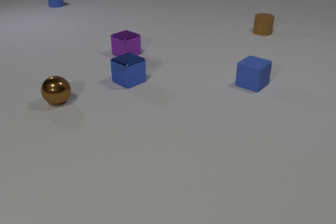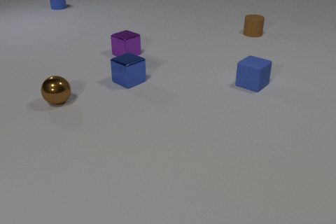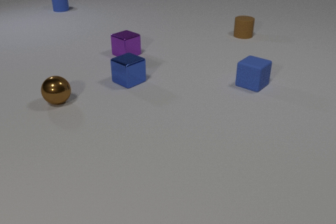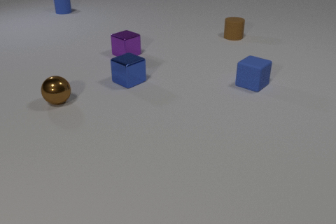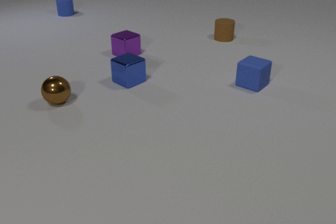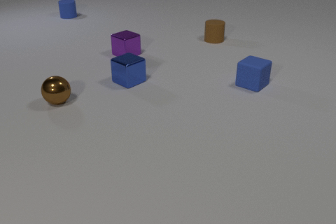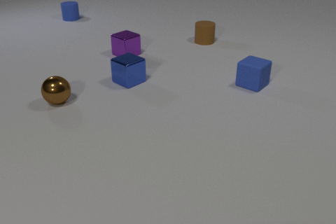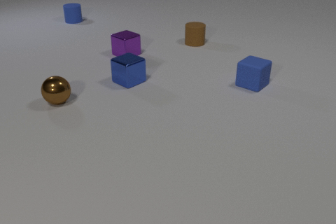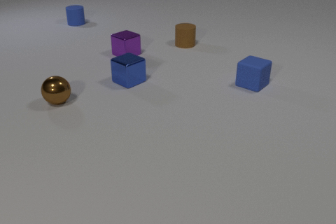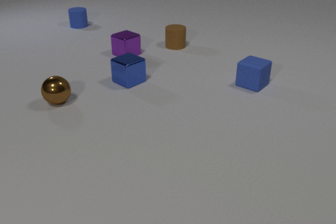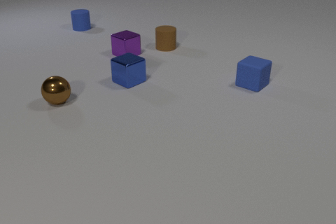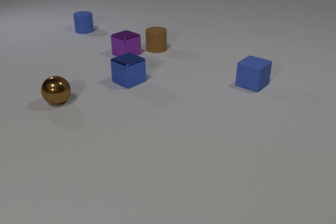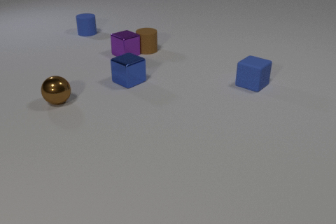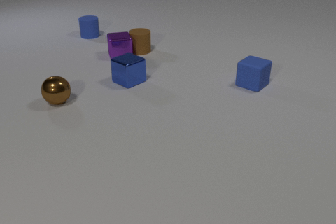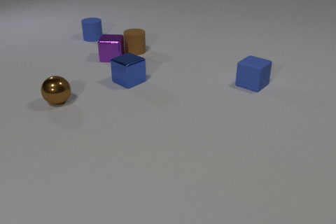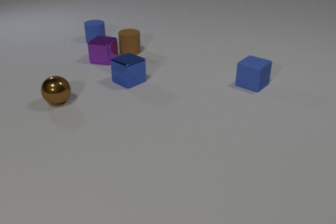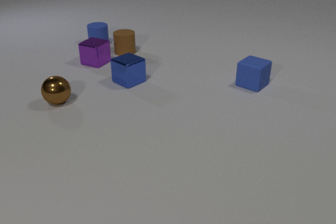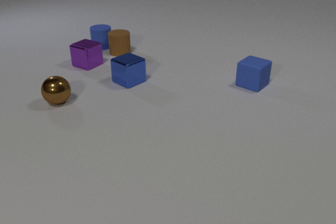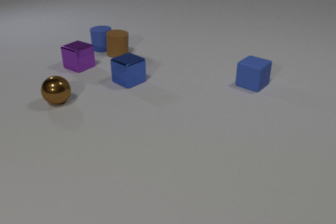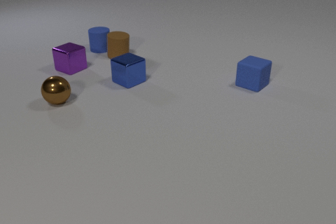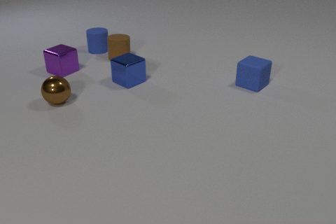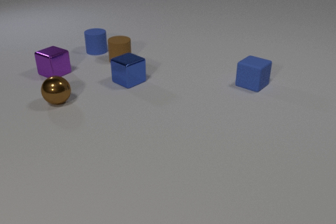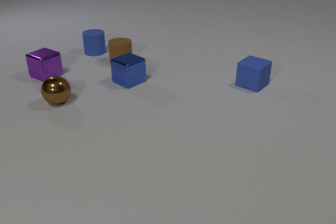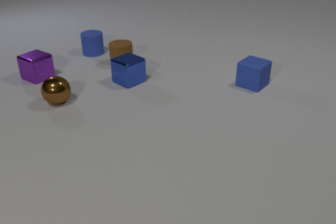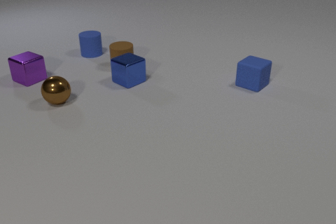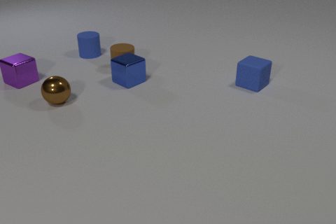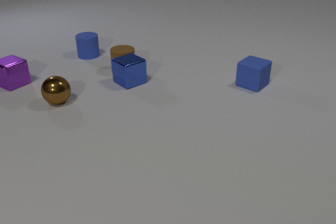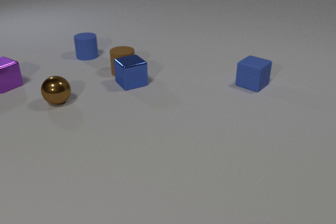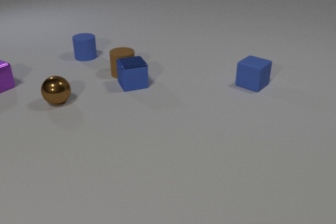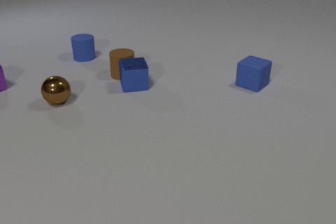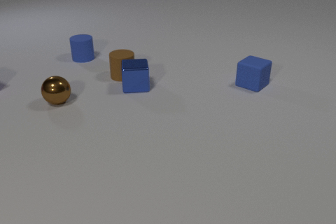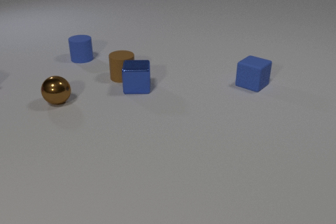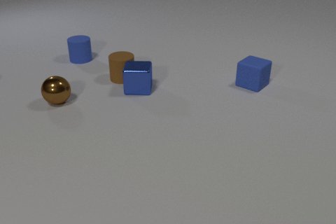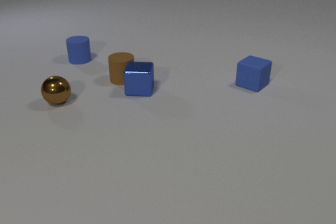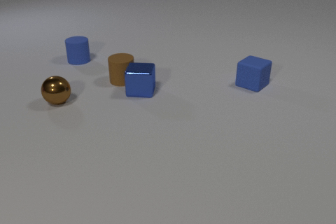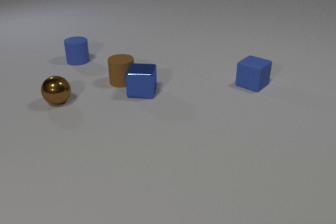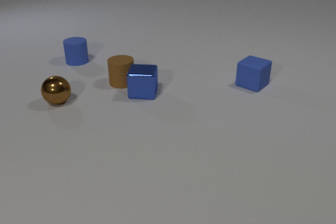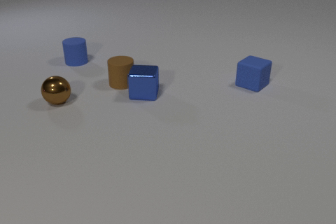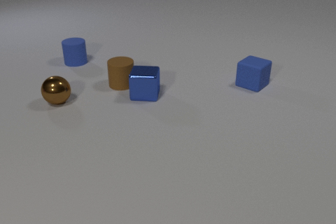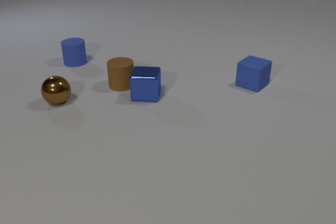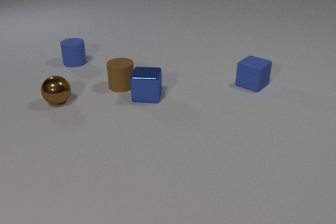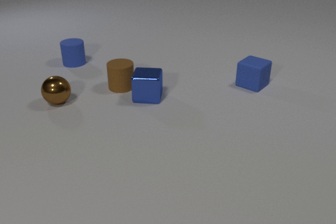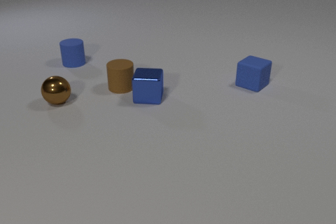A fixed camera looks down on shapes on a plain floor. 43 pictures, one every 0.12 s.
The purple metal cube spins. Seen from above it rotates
clockwise.
The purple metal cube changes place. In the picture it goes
to the left.
0.00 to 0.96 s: The brown rubber cylinder slides to the left and toward the camera. The blue rubber cylinder slides toward the camera.
0.96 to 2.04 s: The brown rubber cylinder slides to the left. The purple metal cube slides to the left and toward the camera, spins so that its near face slides to the left, clockwise seen from above. The blue rubber cylinder slides toward the camera. The brown rubber cylinder and the purple metal cube collide.
2.04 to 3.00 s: The brown rubber cylinder slides toward the camera. The purple metal cube slides to the left. The blue rubber cylinder slides toward the camera and to the left. The brown rubber cylinder and the blue rubber cylinder collide.
3.00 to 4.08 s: The brown rubber cylinder slides toward the camera. The purple metal cube slides to the left, leaves at the left edge. The blue rubber cylinder slides toward the camera and to the left. The blue metal cube slides toward the camera and to the right, spins clockwise seen from above by about 45 degrees, its near face sliding to the left. The brown rubber cylinder and the blue metal cube collide.
4.08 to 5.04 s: The brown rubber cylinder slides toward the camera. The blue rubber cylinder slides toward the camera and to the left. The blue metal cube slides toward the camera and to the right.
What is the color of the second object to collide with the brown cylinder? blue.
How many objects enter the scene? 0.
What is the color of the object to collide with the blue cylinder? brown.
